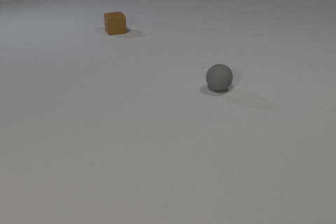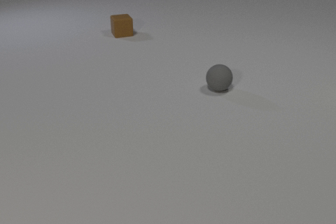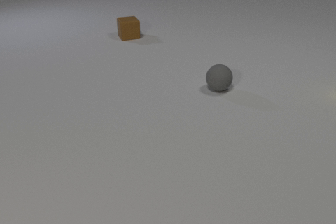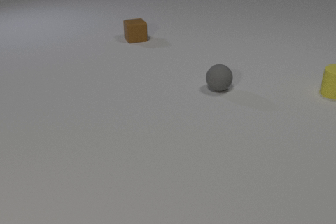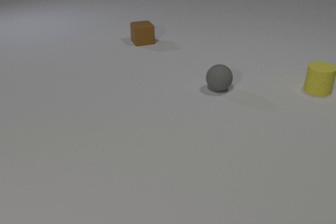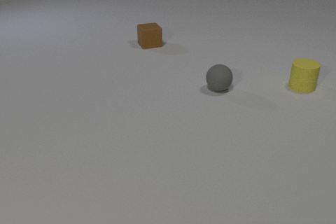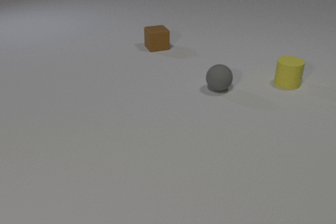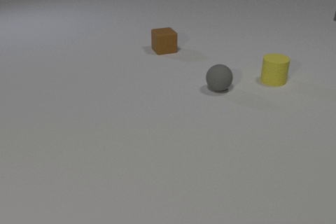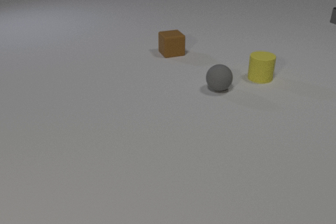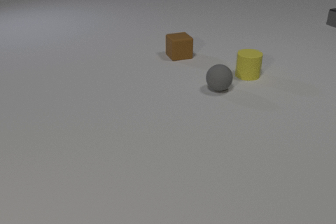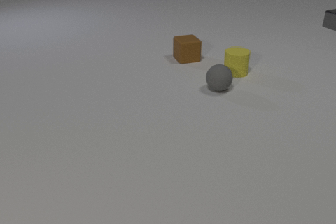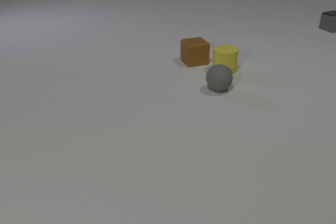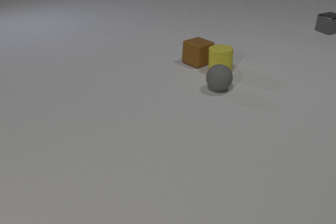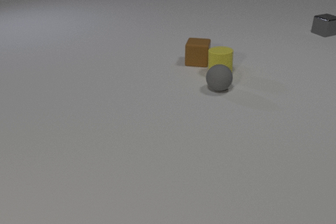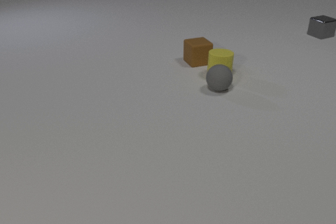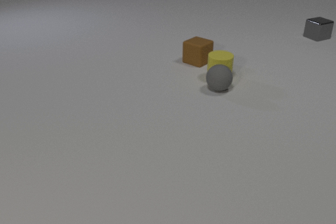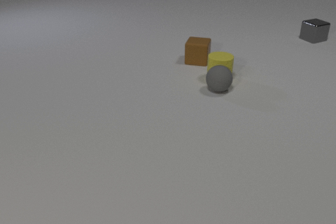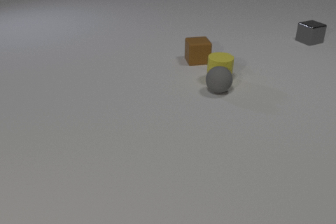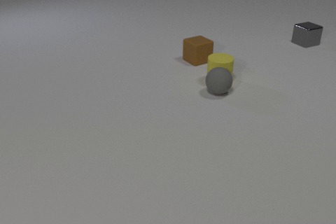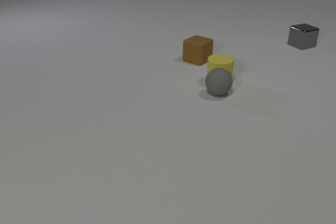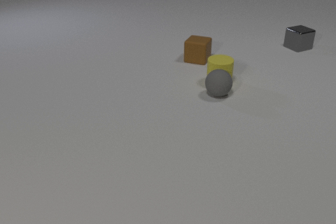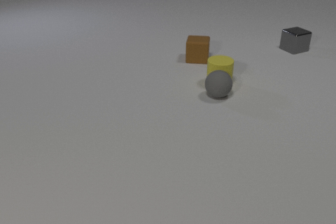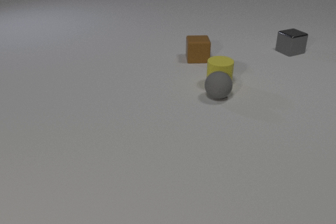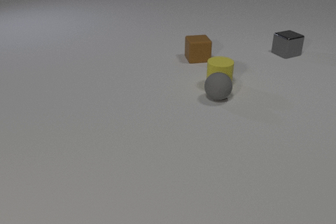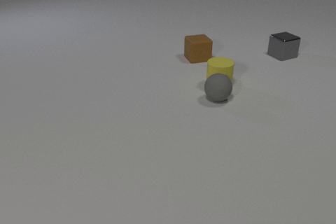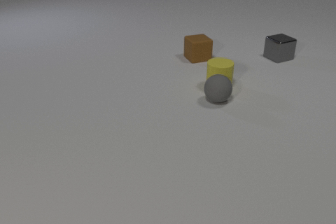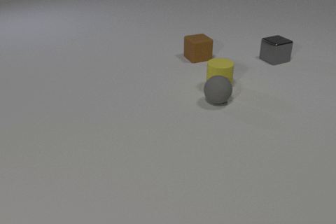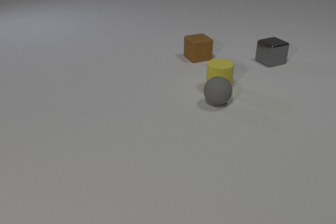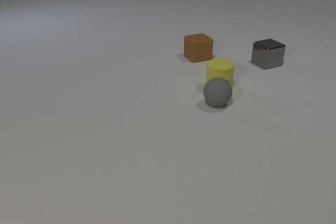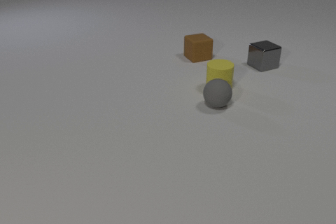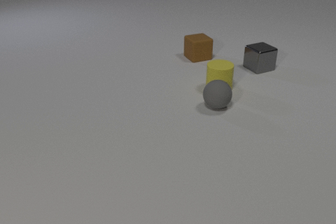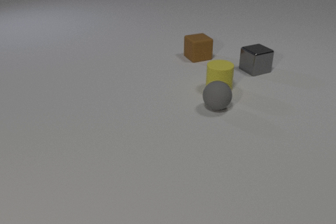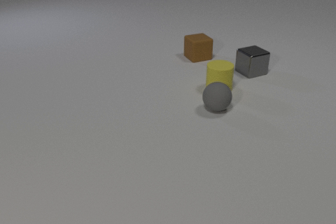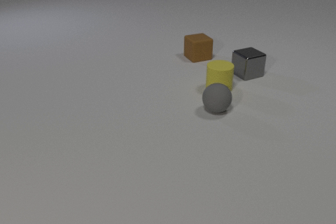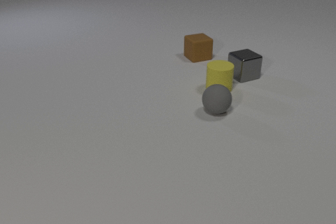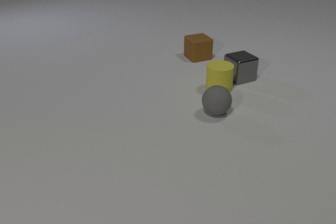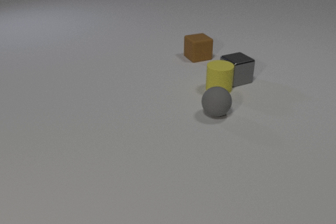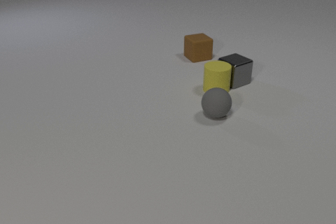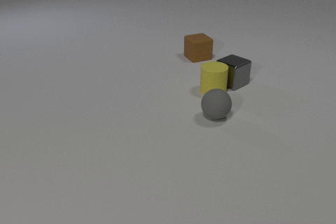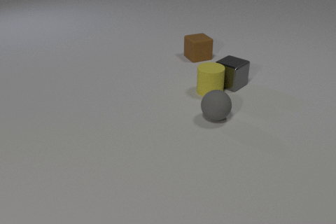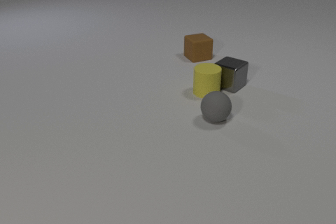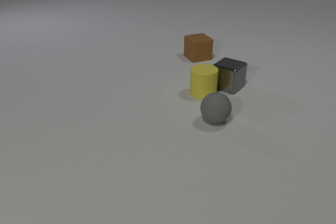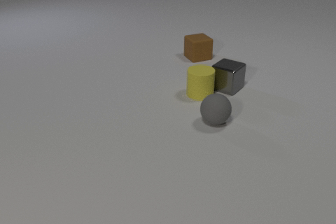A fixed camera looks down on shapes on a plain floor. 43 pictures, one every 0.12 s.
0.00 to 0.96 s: The yellow rubber cylinder comes in at the right edge, slides to the left. The brown rubber cube slides toward the camera and to the right. The gray metal cube comes in at the right edge, slides toward the camera.
0.96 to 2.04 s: The yellow rubber cylinder slides to the left. The brown rubber cube slides to the right and toward the camera. The gray metal cube slides toward the camera and to the left. The yellow rubber cylinder and the brown rubber cube collide. The yellow rubber cylinder and the gray rubber sphere collide.
2.04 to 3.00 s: The yellow rubber cylinder slides toward the camera. The brown rubber cube slides away from the camera. The gray rubber sphere rolls toward the camera. The gray metal cube slides toward the camera and to the left.
3.00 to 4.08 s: The yellow rubber cylinder slides toward the camera. The gray rubber sphere rolls toward the camera. The gray metal cube slides toward the camera and to the left.
4.08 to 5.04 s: The yellow rubber cylinder slides to the left and toward the camera. The gray rubber sphere rolls toward the camera. The gray metal cube slides toward the camera and to the left, spins so that its near face slides to the right, counterclockwise seen from above. The yellow rubber cylinder and the gray metal cube collide.
What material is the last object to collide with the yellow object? metal.
How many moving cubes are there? 2.
Are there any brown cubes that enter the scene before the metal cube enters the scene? no.
